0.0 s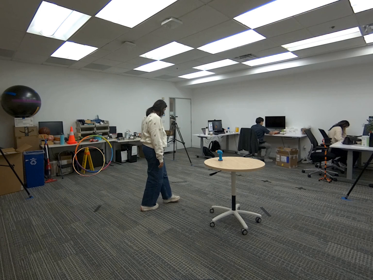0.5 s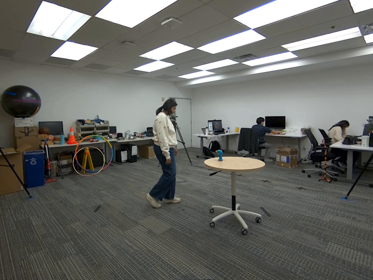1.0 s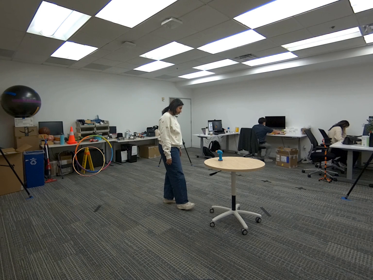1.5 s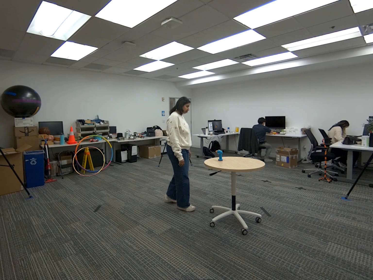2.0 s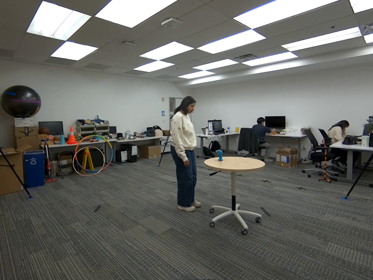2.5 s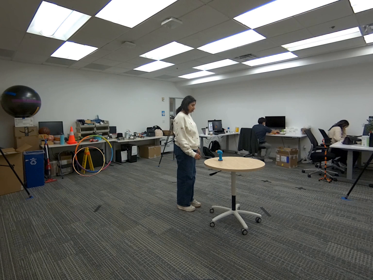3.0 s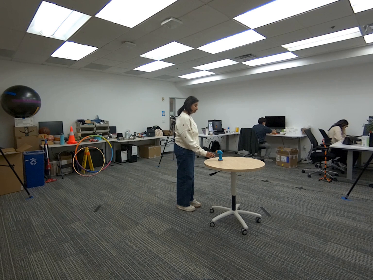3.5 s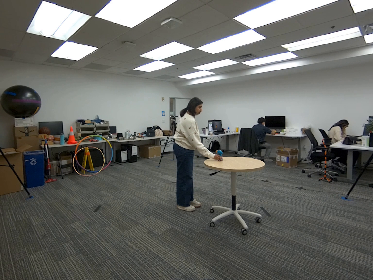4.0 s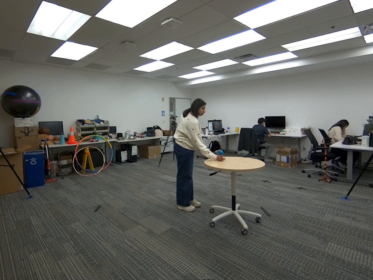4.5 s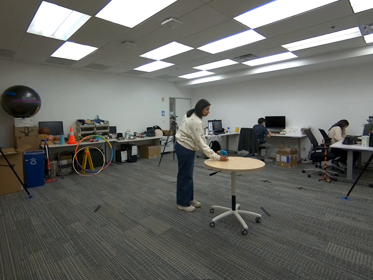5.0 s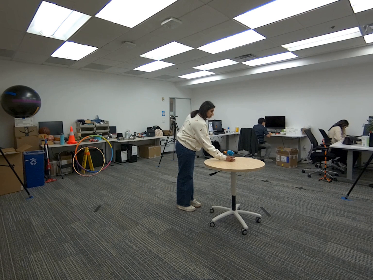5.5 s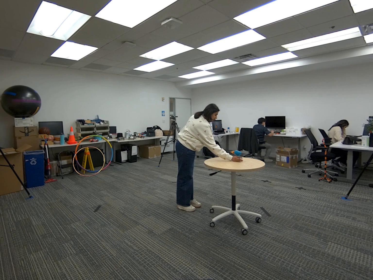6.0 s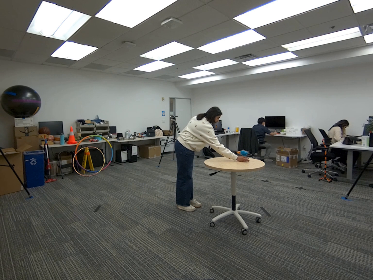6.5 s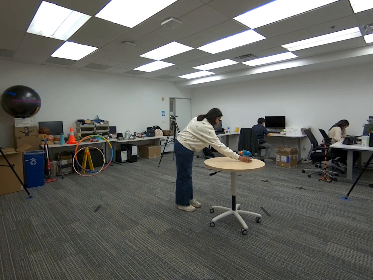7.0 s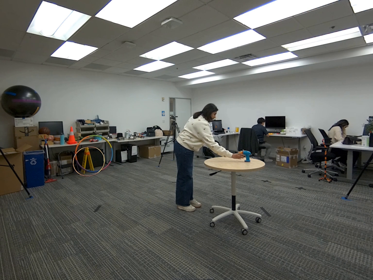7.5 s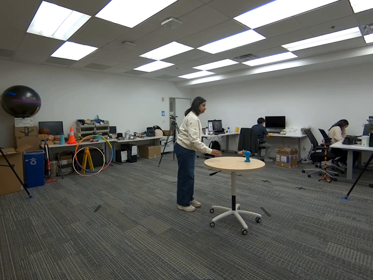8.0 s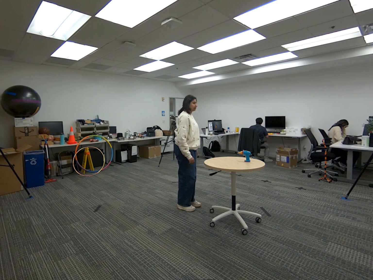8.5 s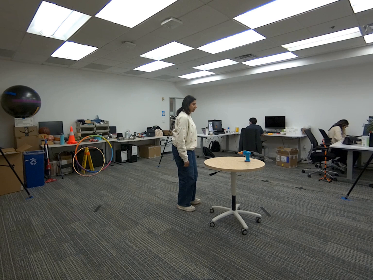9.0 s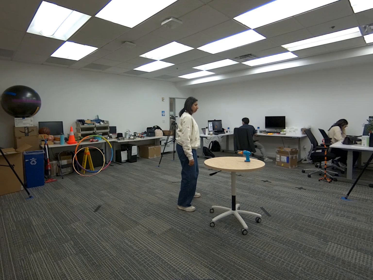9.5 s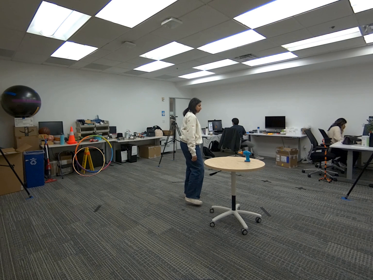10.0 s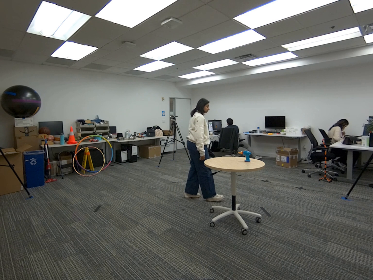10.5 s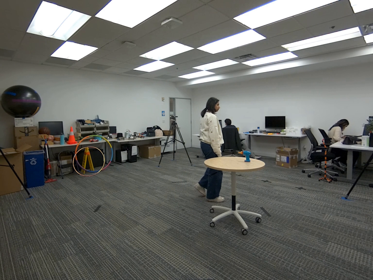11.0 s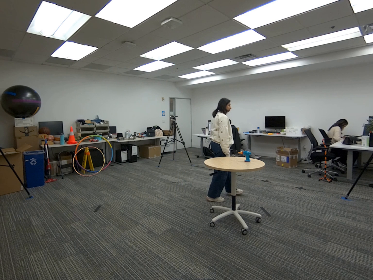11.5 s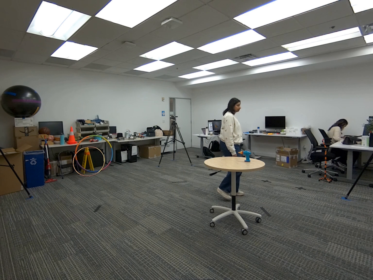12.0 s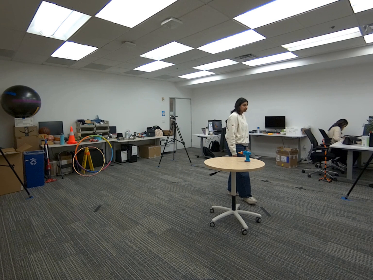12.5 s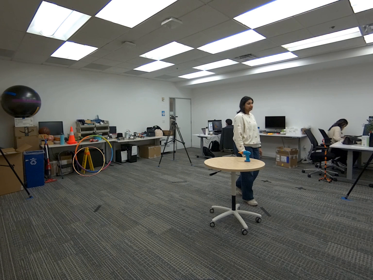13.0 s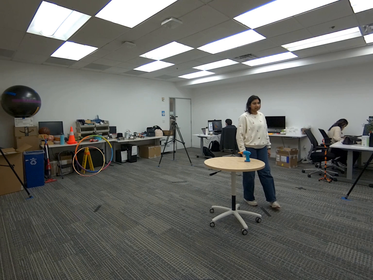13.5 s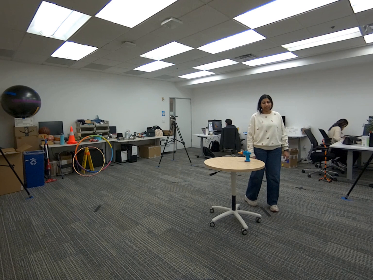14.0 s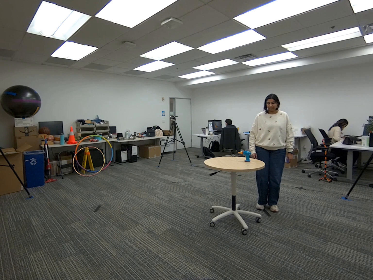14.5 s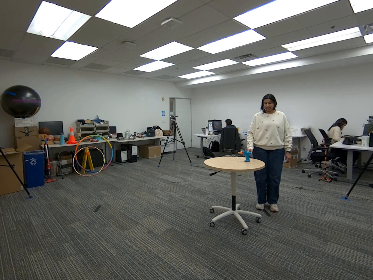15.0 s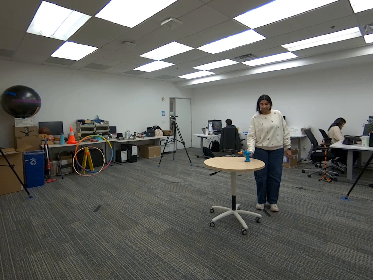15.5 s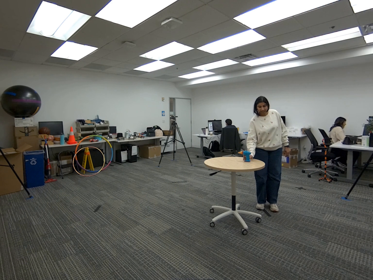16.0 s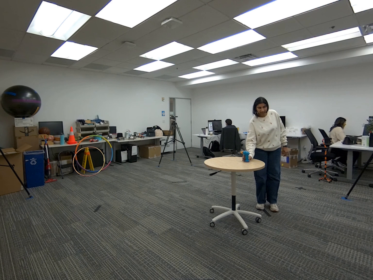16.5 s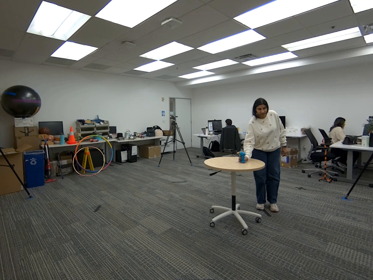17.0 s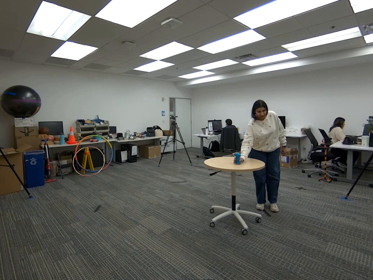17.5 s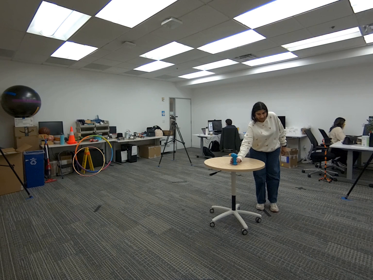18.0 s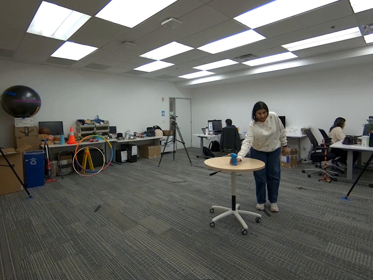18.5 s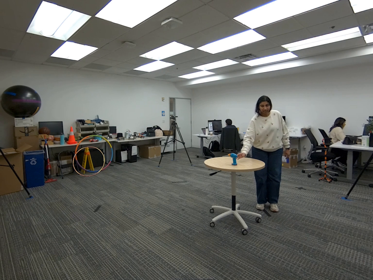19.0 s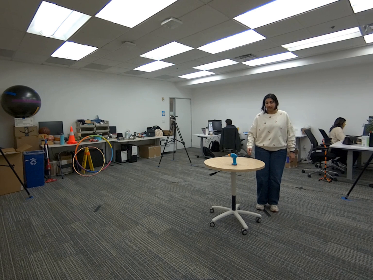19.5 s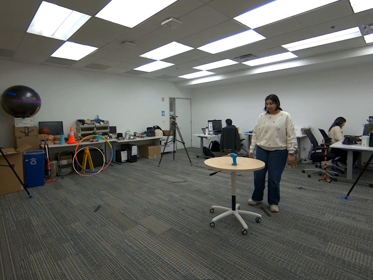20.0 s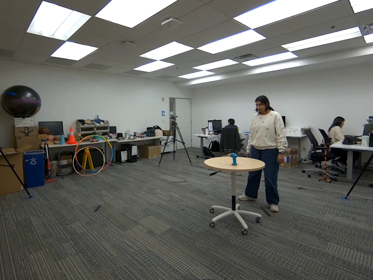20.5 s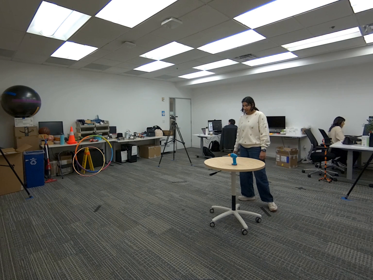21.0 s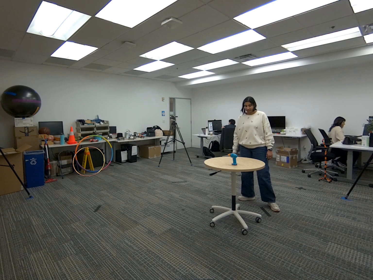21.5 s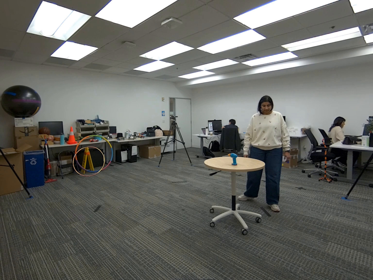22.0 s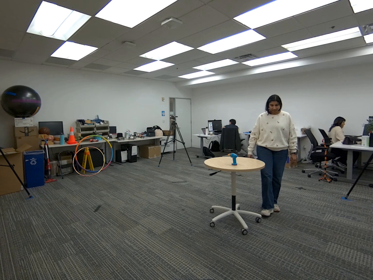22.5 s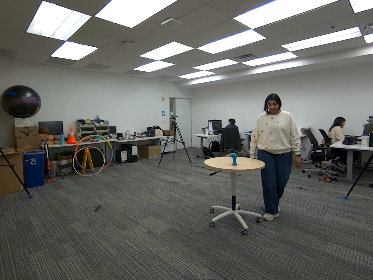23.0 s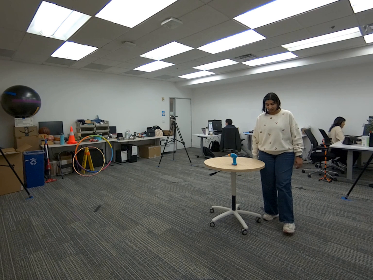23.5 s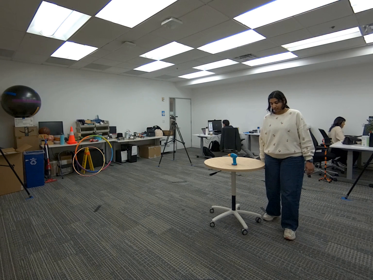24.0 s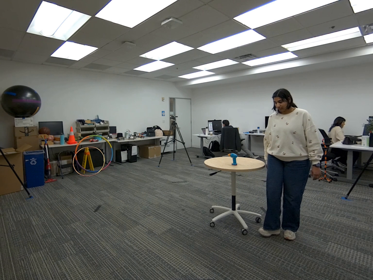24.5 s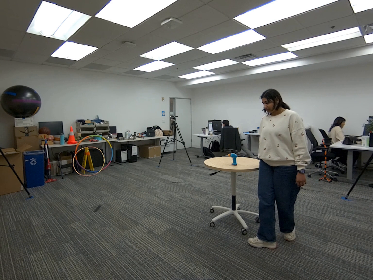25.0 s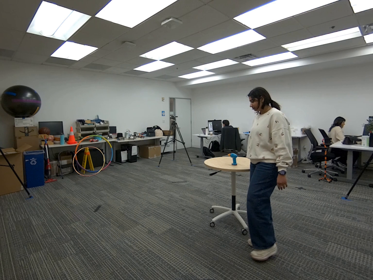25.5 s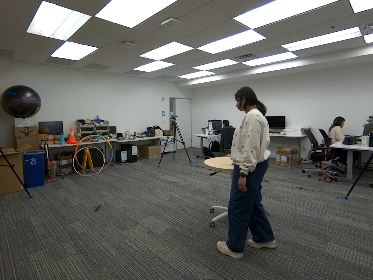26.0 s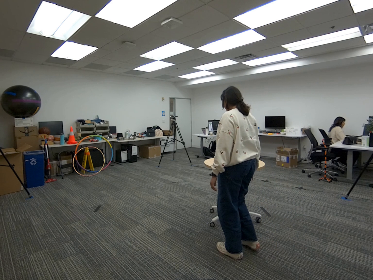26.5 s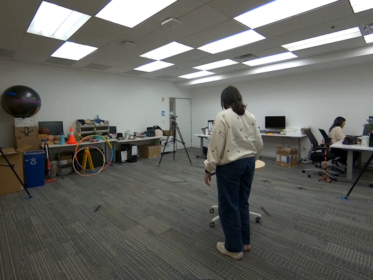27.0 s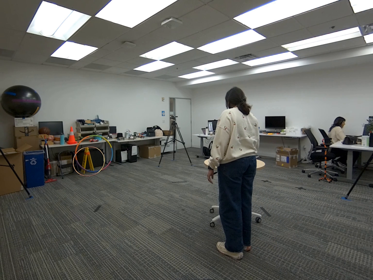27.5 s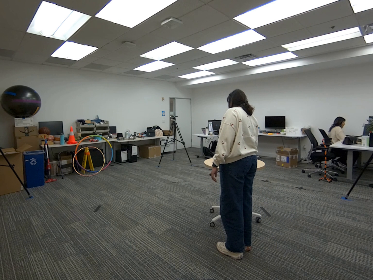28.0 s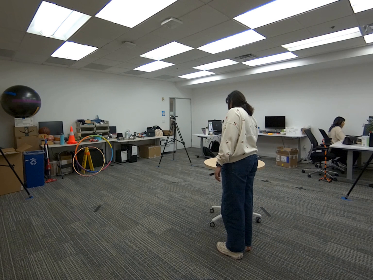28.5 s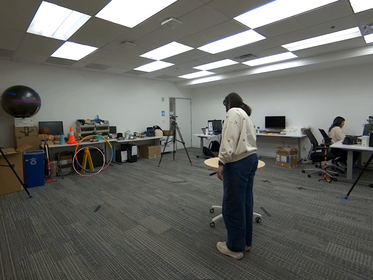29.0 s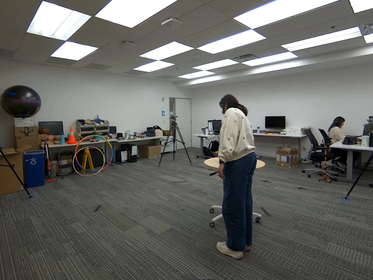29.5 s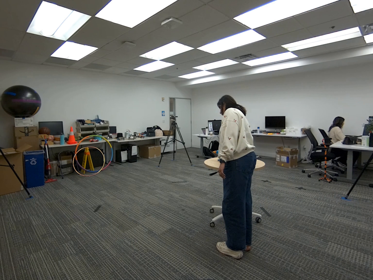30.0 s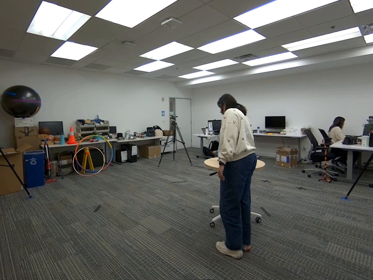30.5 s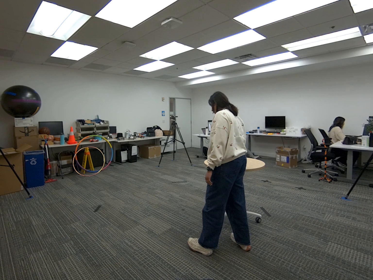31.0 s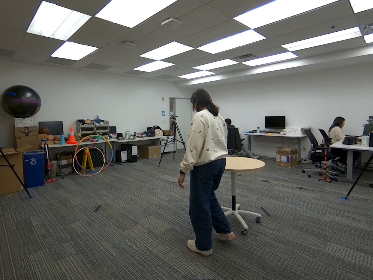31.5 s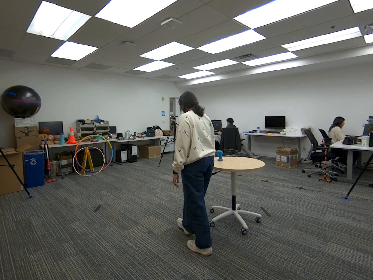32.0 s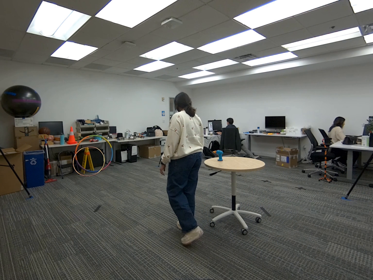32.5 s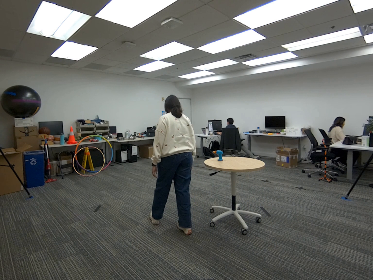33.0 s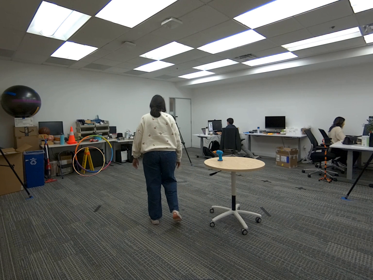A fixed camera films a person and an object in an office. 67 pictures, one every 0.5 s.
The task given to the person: Walk over to the toy drill on the round table and push the toy drill away from you.
